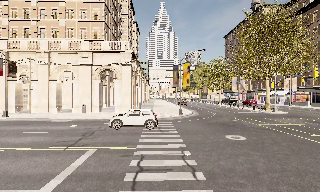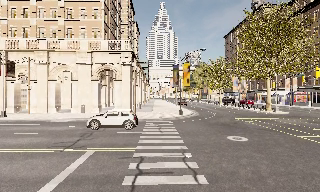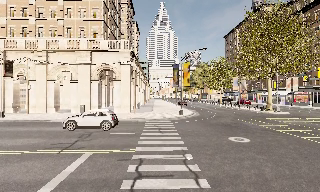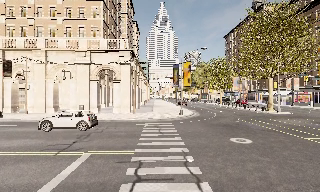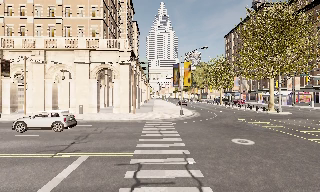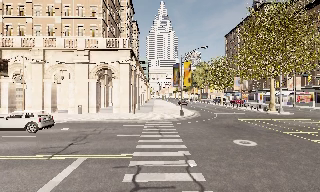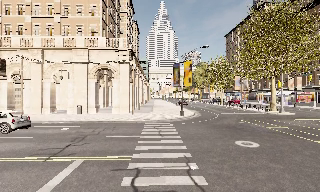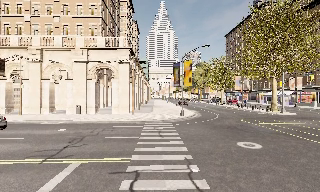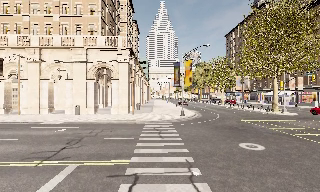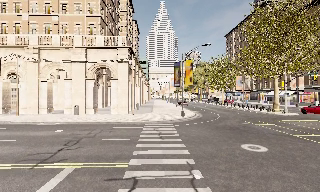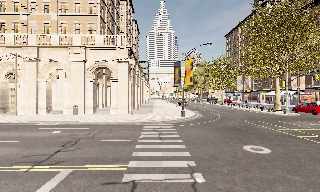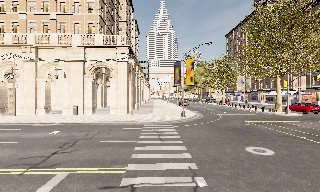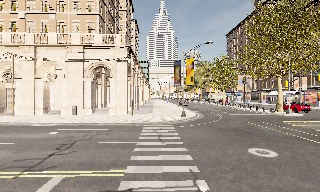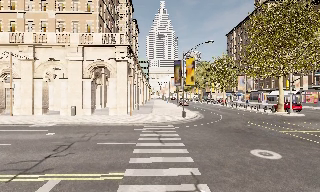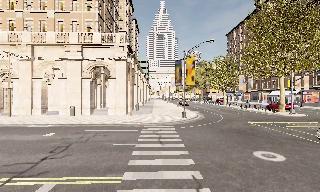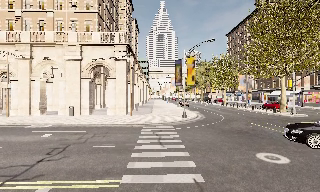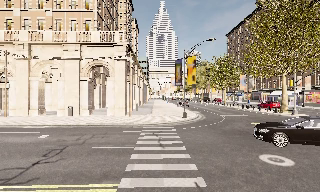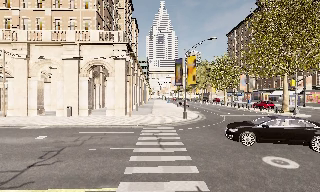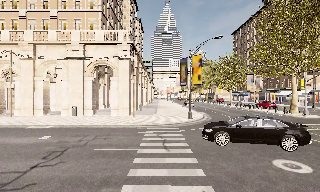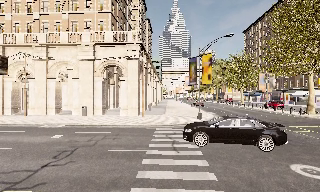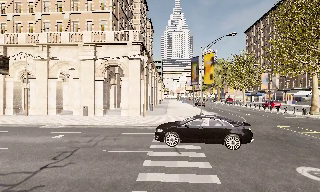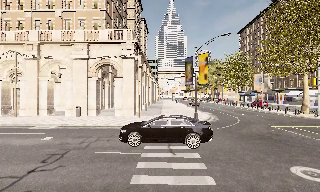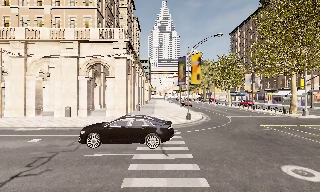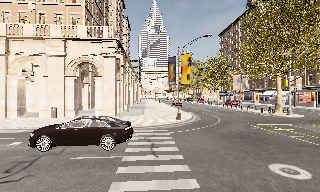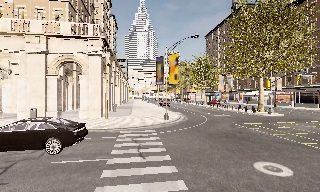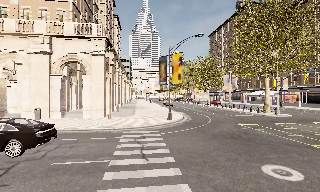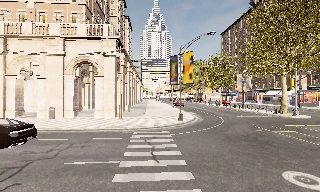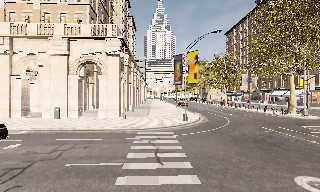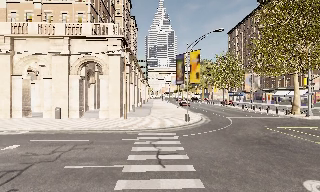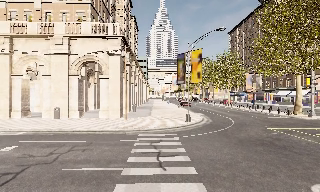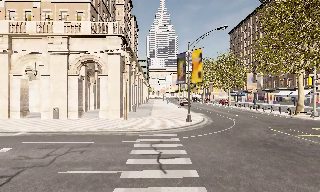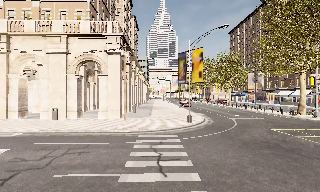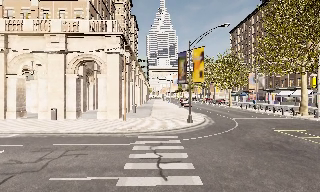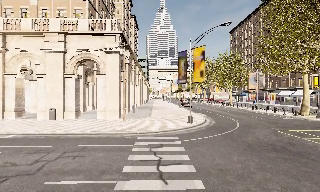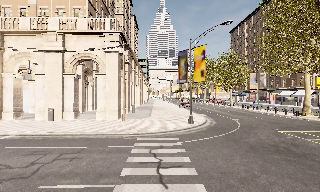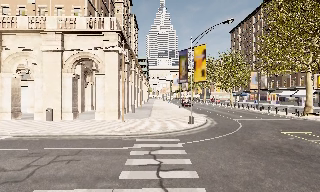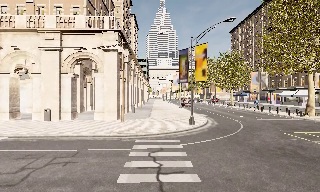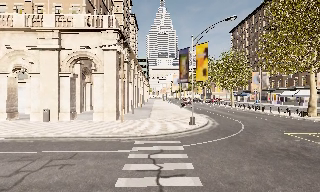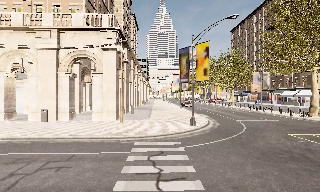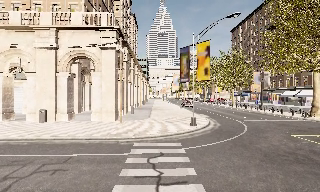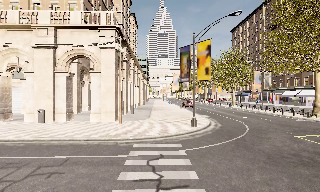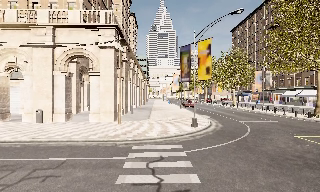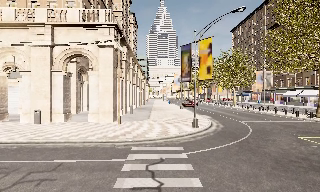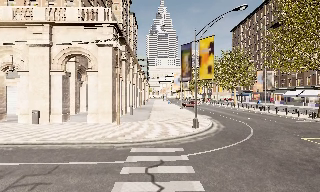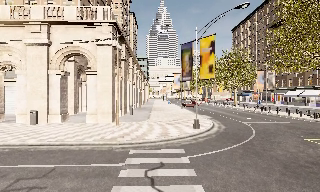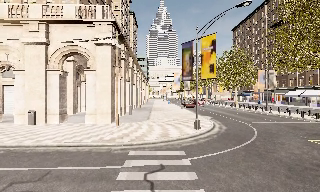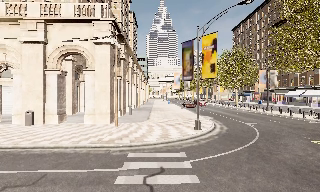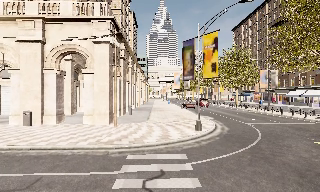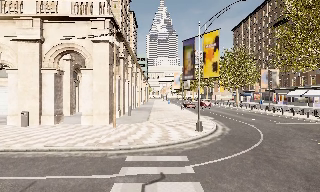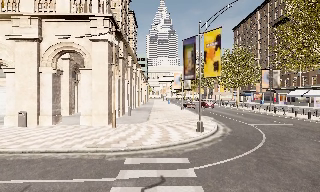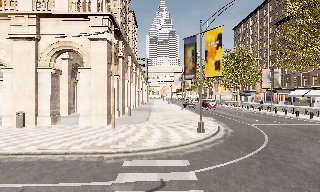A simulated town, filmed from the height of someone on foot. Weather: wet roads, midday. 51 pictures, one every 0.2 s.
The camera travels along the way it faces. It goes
forward.
0.0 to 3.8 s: The camera travels forward, about 4 m, so what stands in front looms larger.
3.8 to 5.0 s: The scene slides to the left, as the camera pans about 10 degrees to its right. It travels forward, about 1 m, so what stands in front looms larger.
5.0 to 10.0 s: The camera travels forward, about 5 m, so what stands in front looms larger.
The film runs forward here.
